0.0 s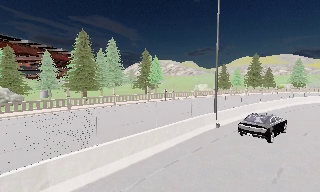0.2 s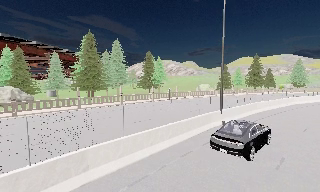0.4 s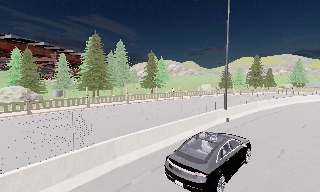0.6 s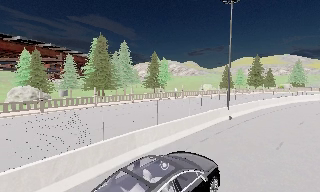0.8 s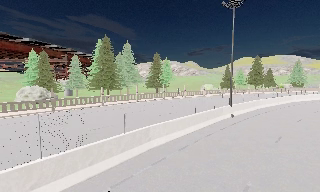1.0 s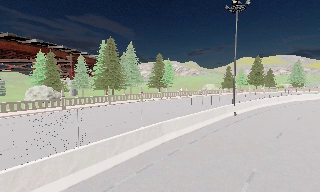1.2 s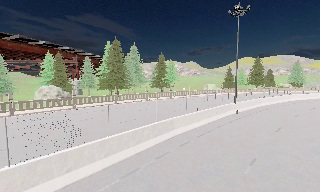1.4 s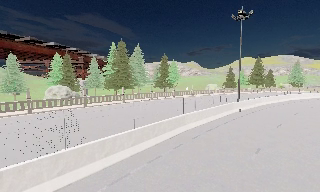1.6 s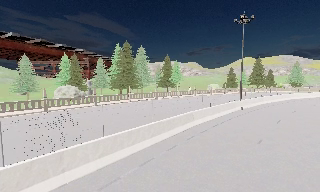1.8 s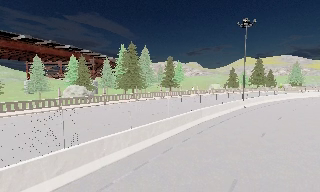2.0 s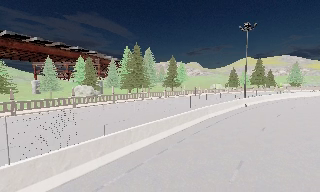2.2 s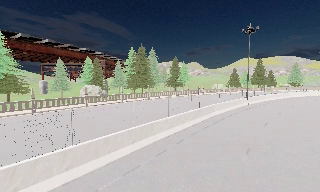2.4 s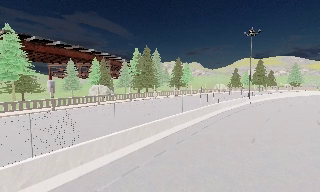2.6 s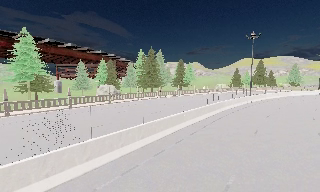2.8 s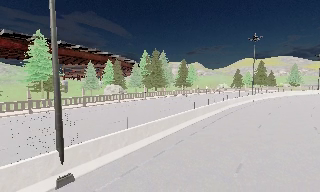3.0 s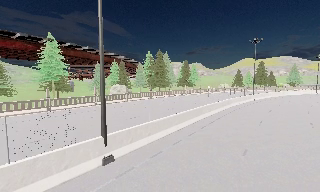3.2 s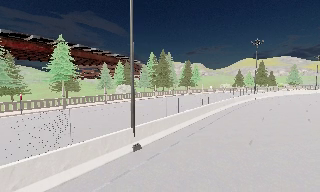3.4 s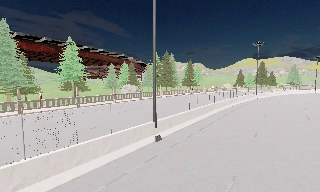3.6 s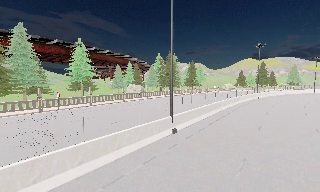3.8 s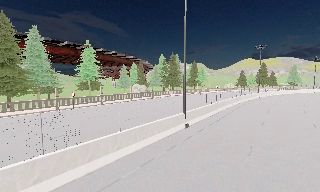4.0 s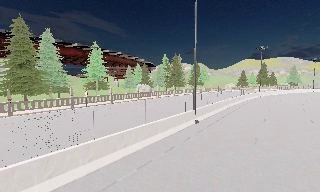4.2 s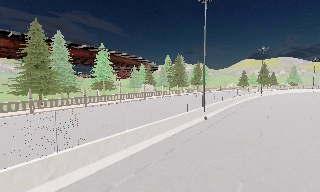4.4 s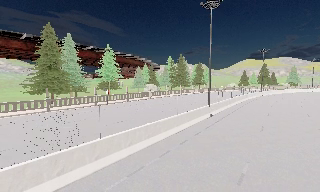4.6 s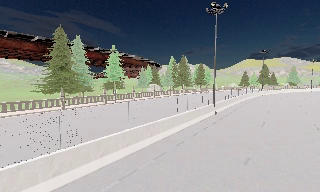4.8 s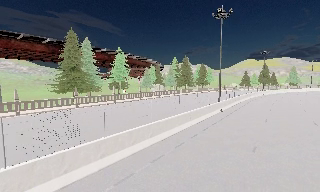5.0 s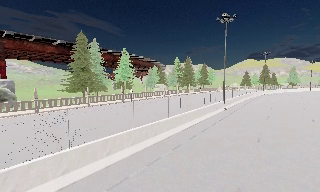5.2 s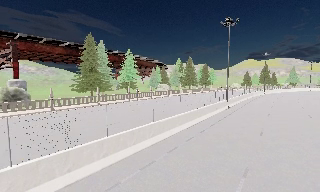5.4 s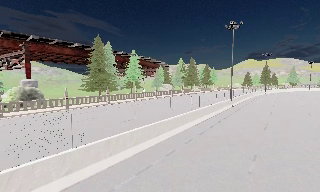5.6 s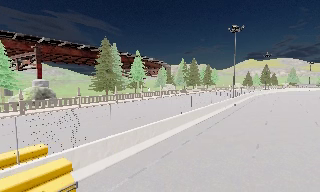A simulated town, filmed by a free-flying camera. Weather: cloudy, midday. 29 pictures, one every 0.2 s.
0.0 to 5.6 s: The camera travels backward and to its left, about 45 m, so what stands in front gets smaller.
The film runs backward here.
